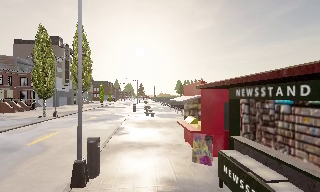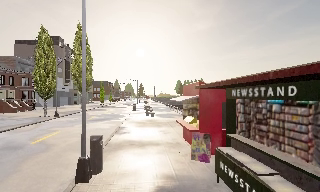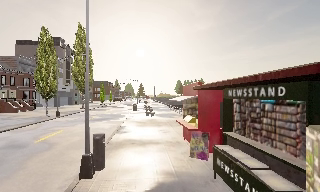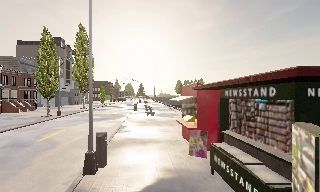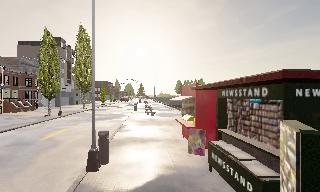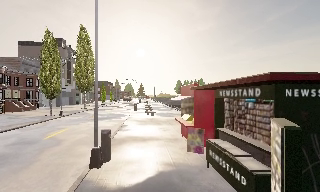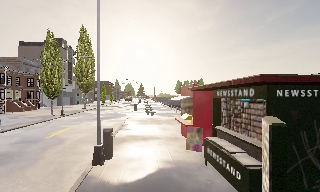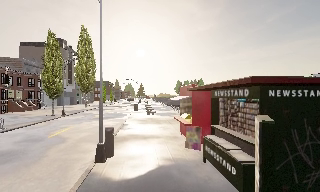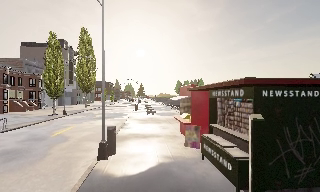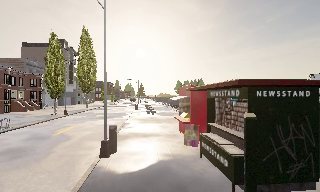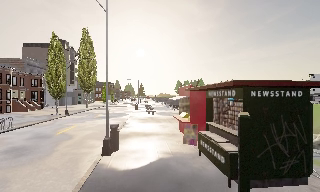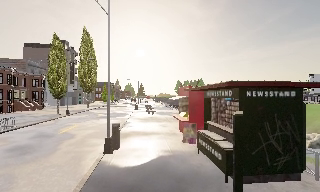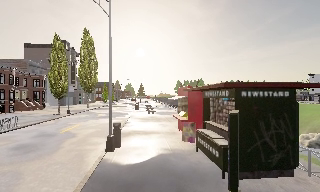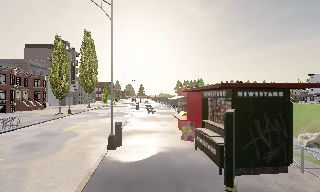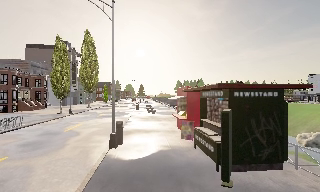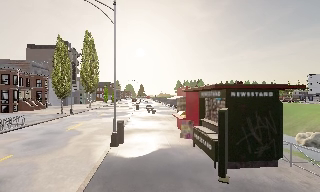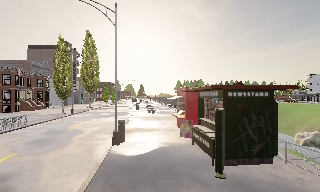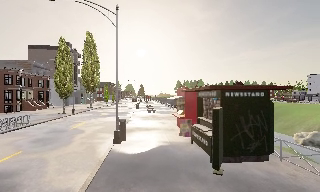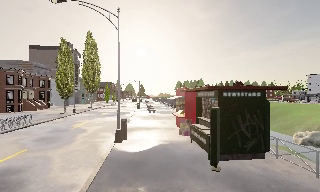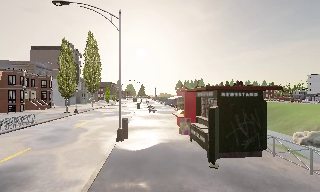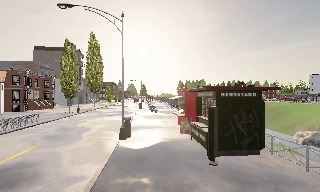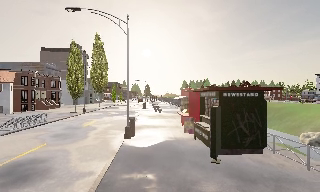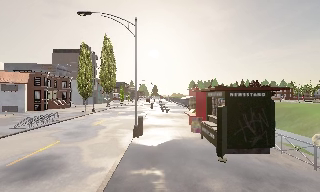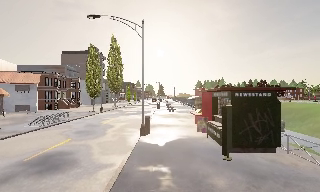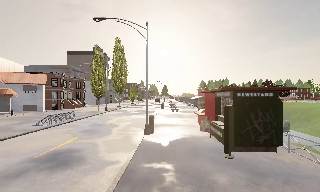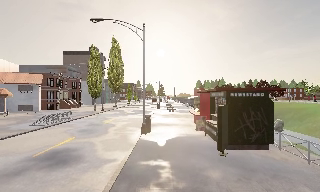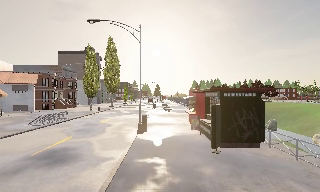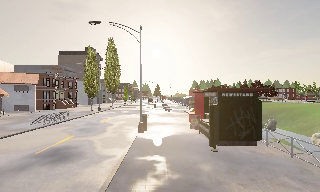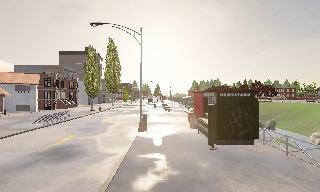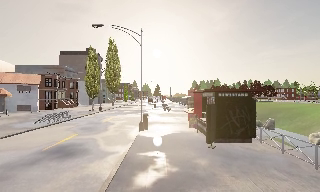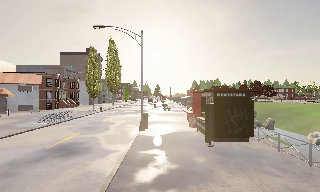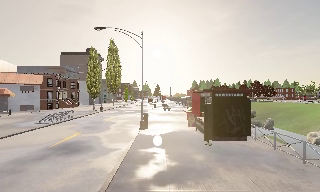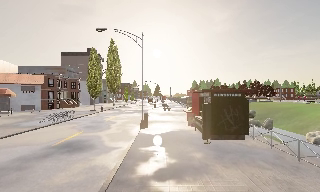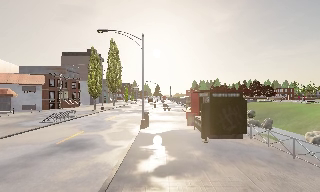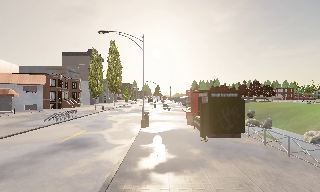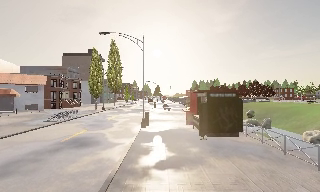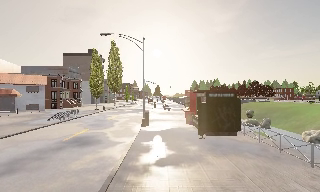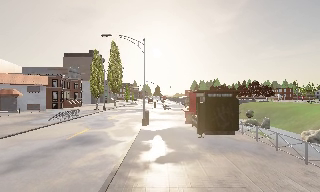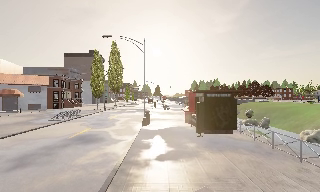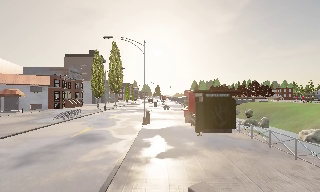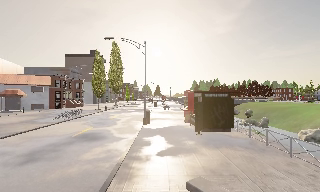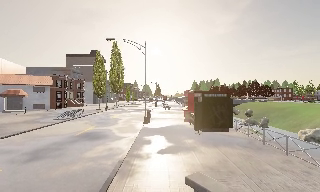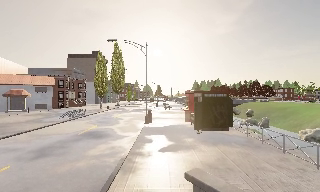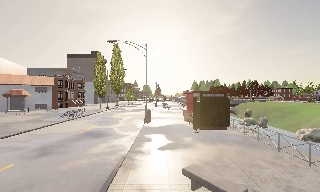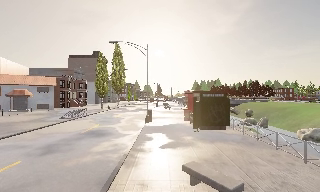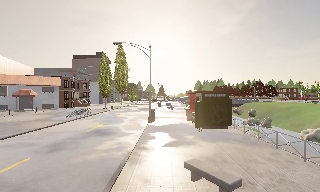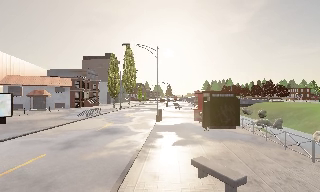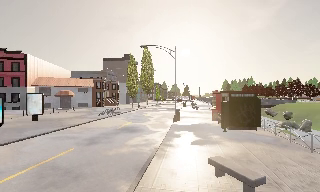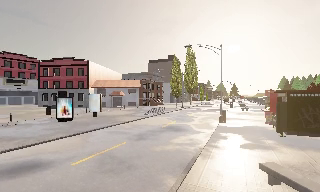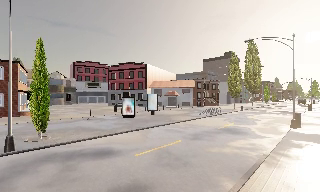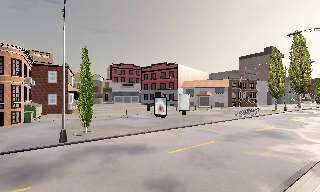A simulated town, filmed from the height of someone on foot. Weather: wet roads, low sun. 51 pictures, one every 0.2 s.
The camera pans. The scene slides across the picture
to the right.
The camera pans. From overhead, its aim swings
counterclockwise.
0.0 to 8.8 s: The camera travels backward, about 10 m, so what stands in front gets smaller.
8.8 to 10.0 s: The scene slides to the right, as the camera pans about 55 degrees to its left. It travels backward, about 1.5 m.
The film runs backward here.
